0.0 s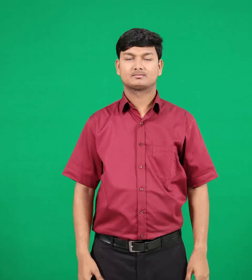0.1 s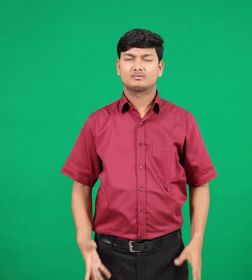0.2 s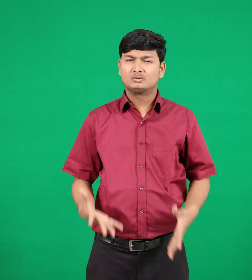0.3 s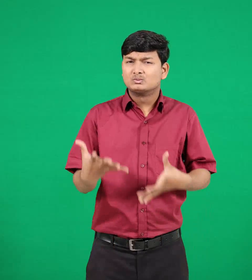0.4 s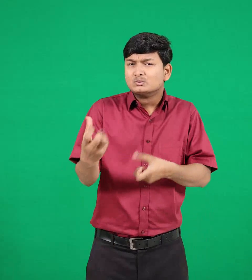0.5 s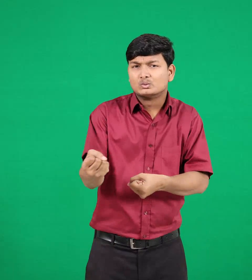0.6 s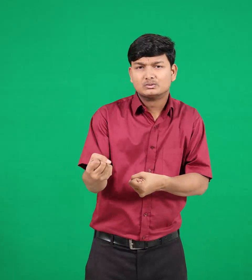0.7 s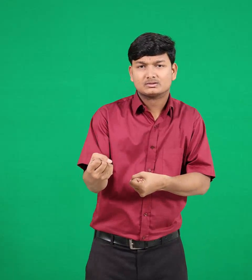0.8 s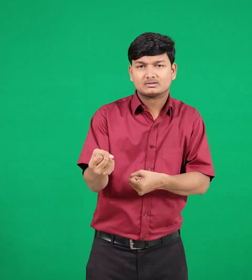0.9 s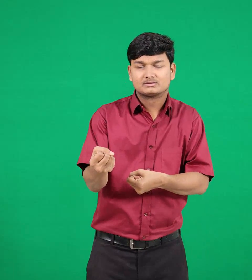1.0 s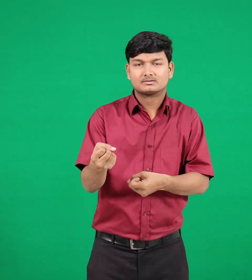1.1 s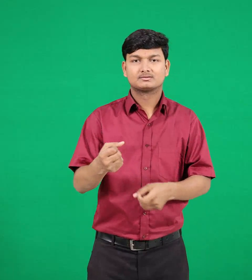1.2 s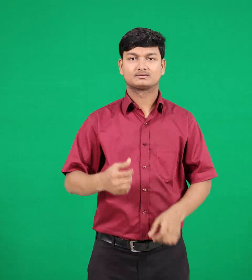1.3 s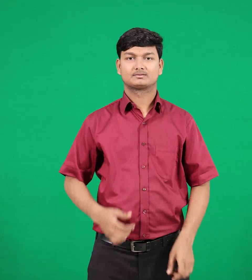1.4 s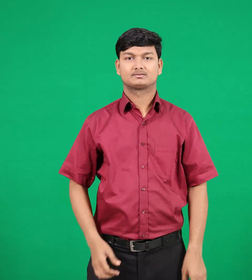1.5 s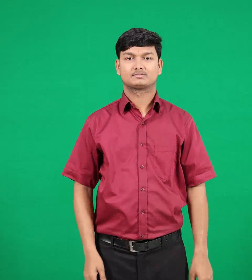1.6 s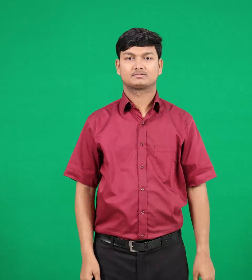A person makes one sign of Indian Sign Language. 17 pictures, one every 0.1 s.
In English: trust
